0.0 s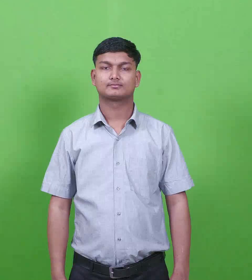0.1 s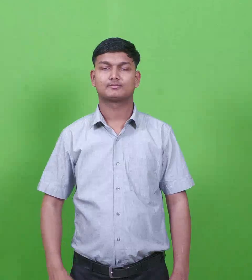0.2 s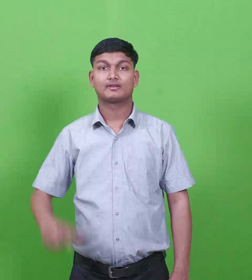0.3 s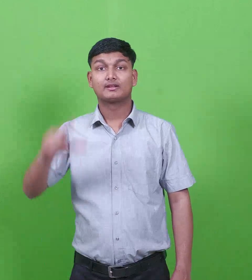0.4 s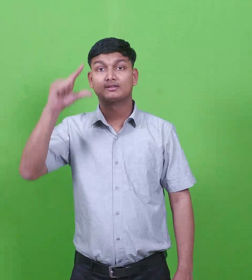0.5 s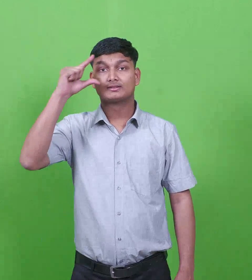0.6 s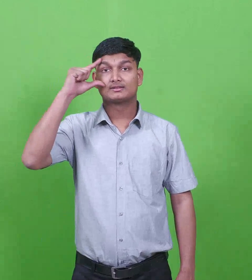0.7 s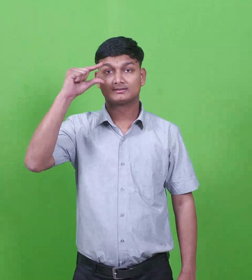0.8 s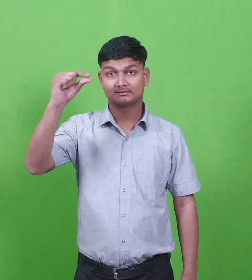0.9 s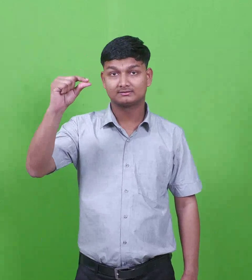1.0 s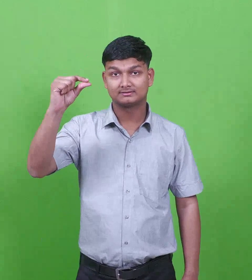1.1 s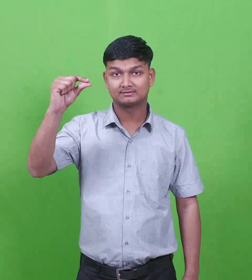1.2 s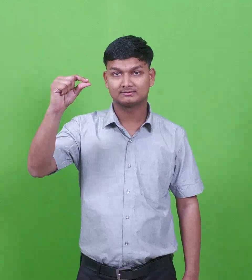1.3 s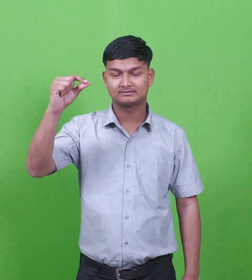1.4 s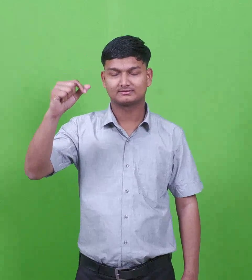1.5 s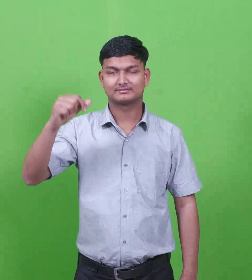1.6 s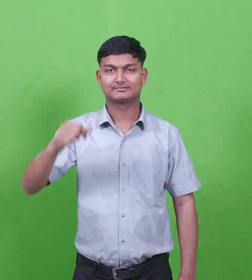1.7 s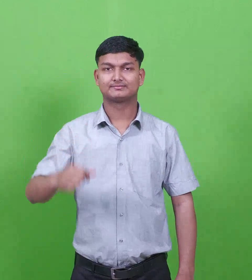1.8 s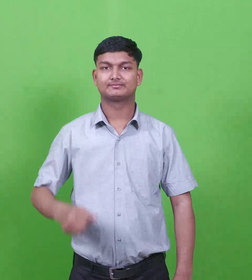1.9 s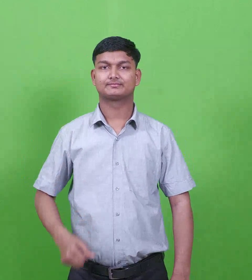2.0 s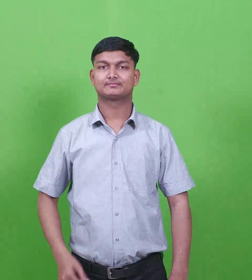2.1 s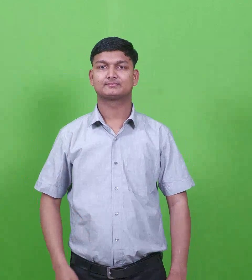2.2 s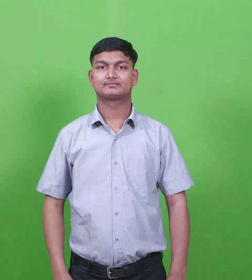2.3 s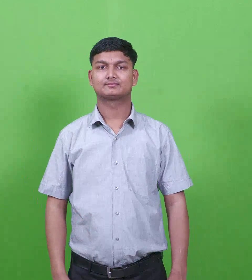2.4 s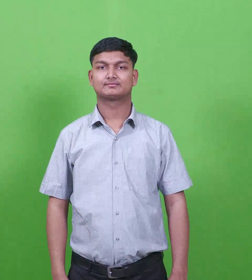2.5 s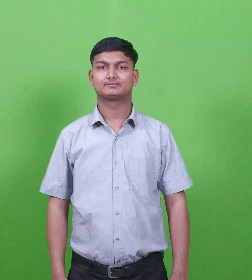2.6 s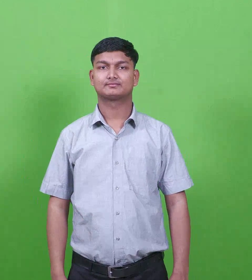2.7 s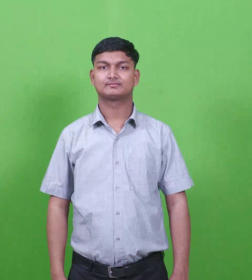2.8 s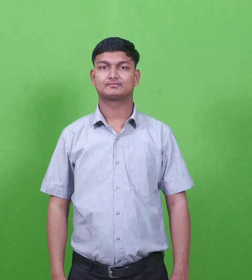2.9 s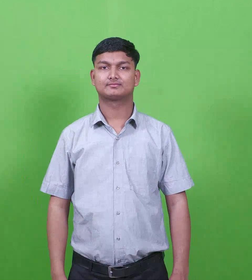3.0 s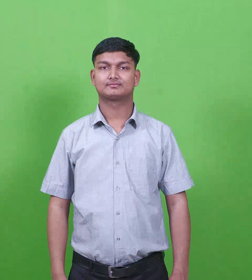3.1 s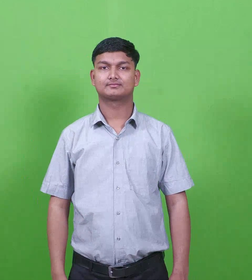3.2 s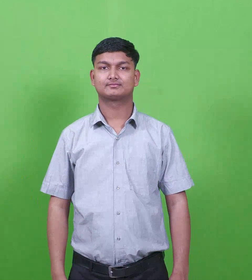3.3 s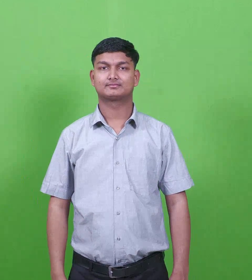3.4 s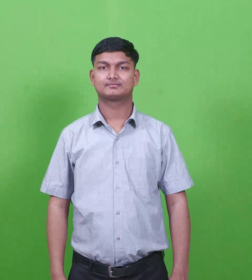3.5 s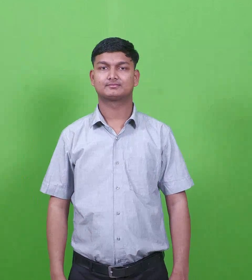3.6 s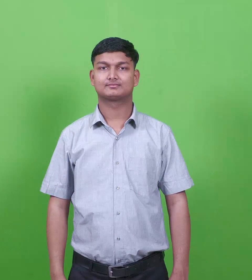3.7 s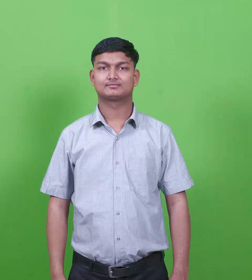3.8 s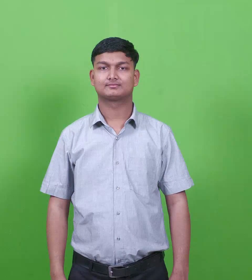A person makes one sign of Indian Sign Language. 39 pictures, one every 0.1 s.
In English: aenon
